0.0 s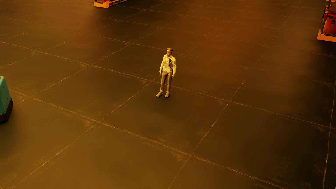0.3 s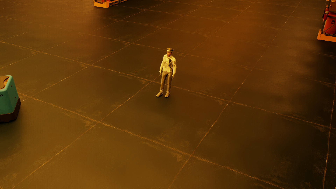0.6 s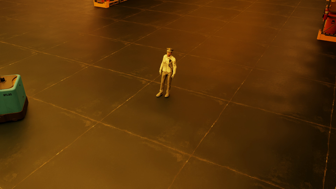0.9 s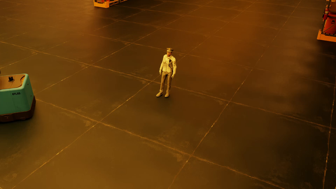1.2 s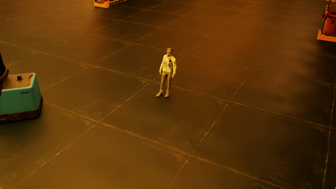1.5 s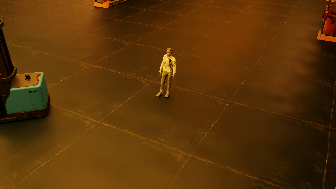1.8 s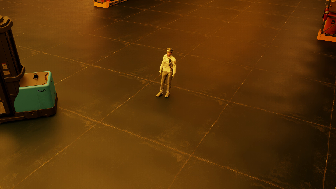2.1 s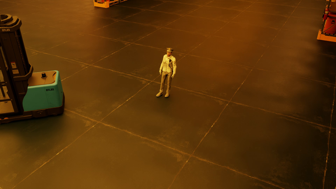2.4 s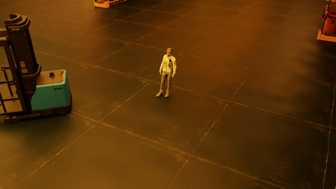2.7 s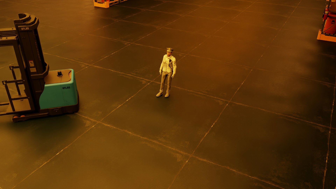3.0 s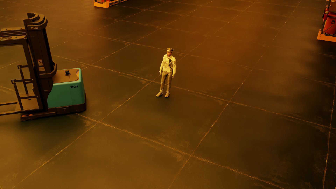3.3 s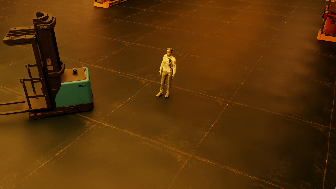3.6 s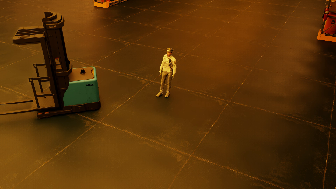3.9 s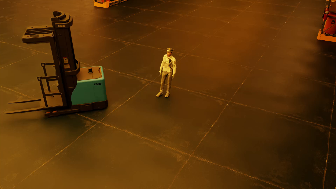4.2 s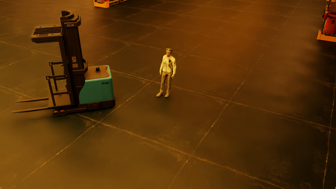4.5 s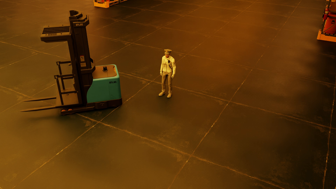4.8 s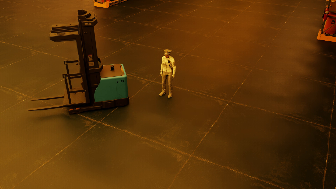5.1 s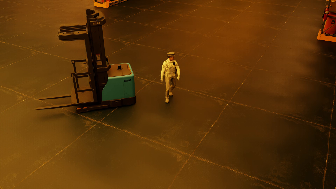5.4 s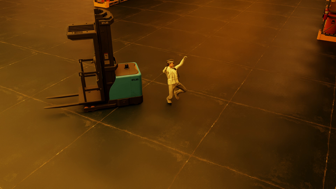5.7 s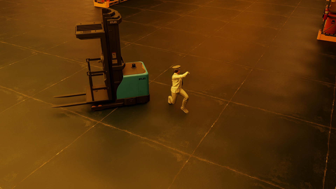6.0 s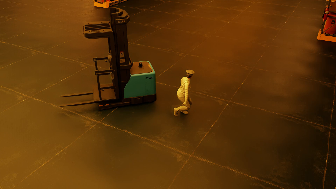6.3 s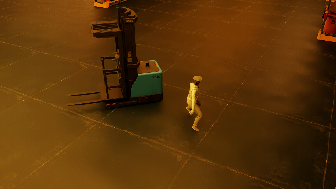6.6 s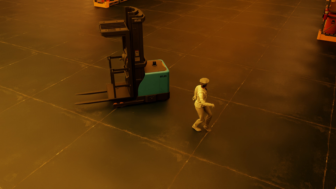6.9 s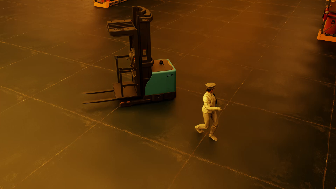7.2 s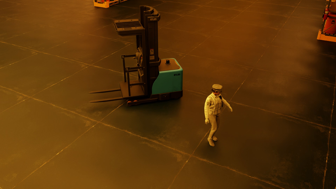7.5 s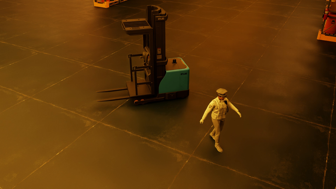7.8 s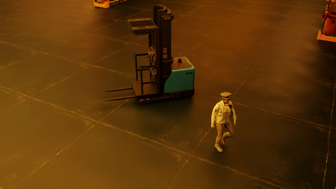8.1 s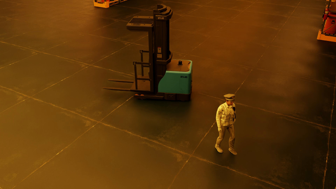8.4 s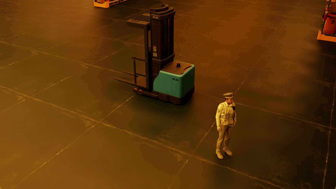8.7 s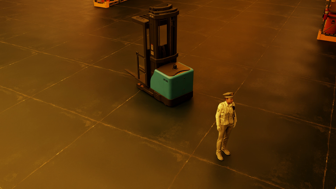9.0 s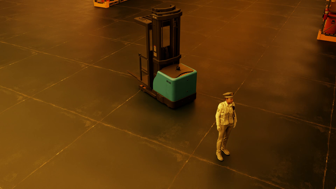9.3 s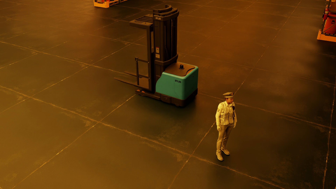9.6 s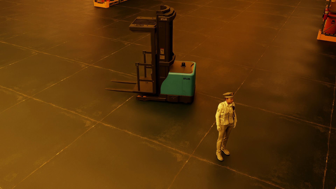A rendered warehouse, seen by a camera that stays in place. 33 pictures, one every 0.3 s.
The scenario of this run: Near miss between a forklift and a person.
